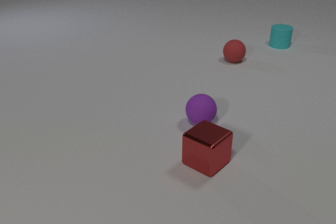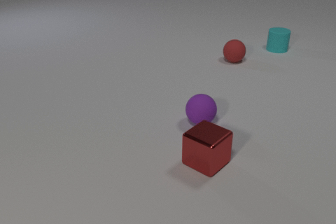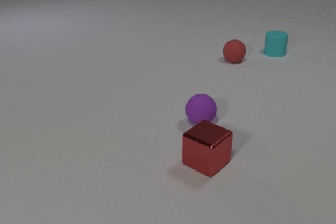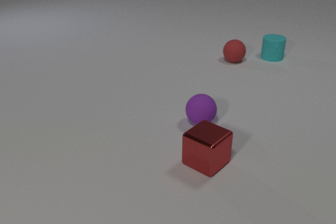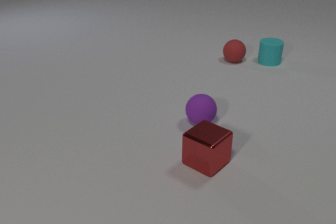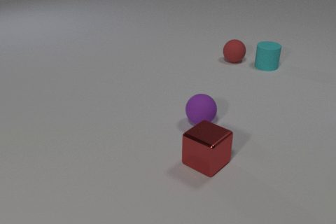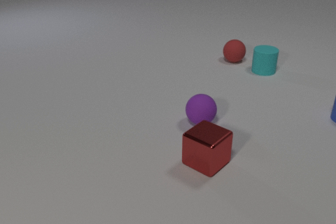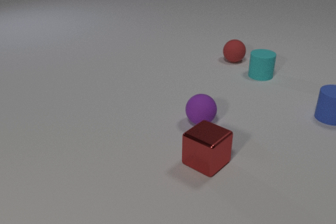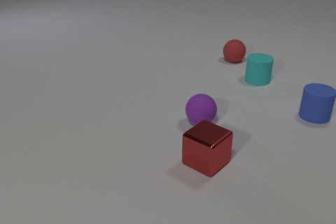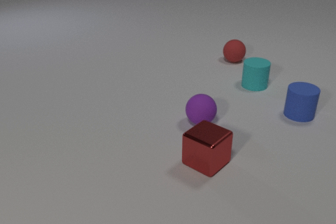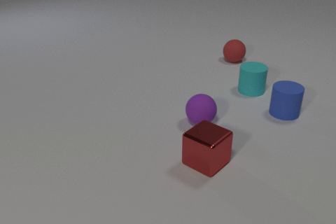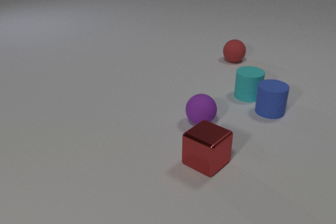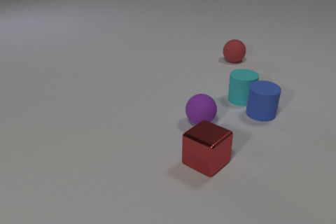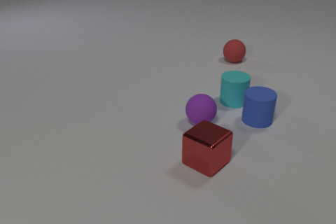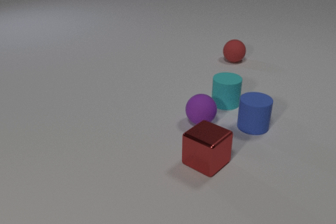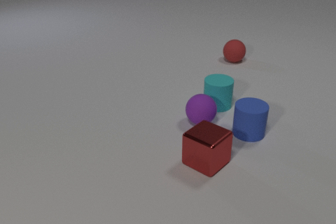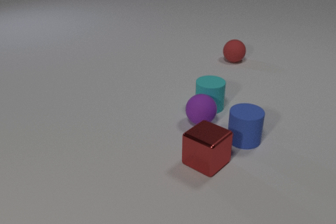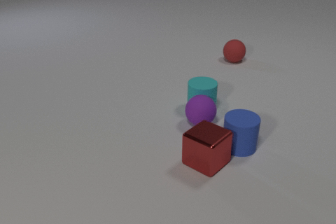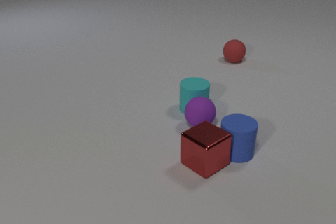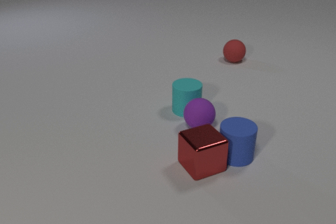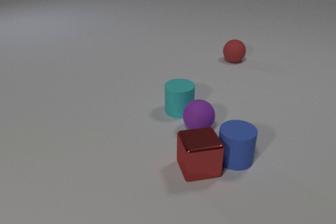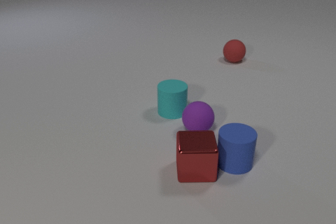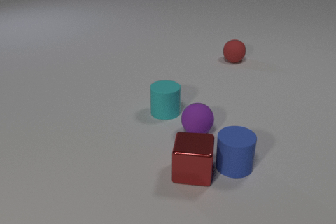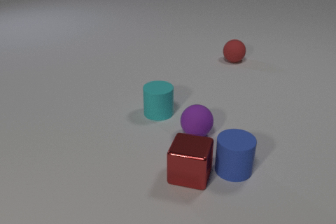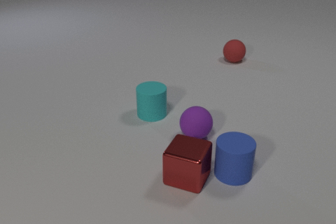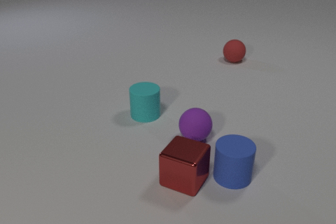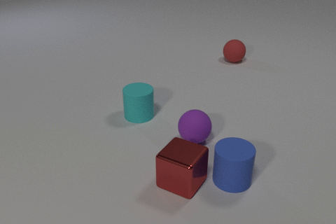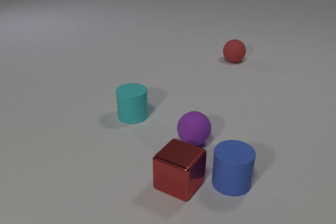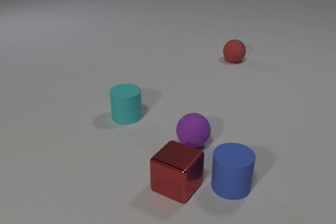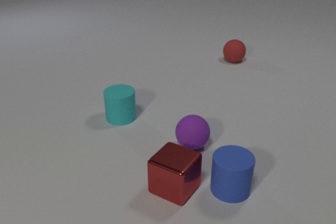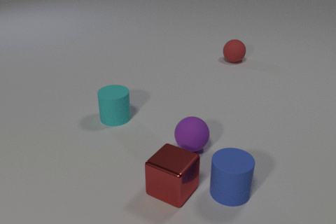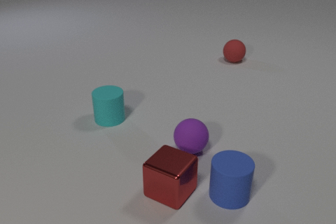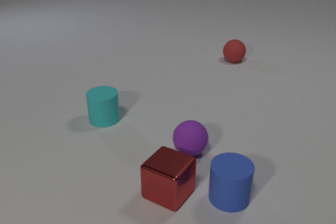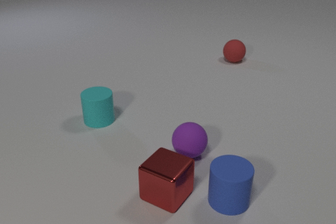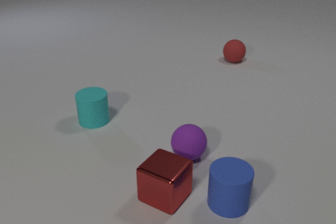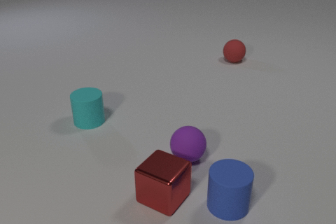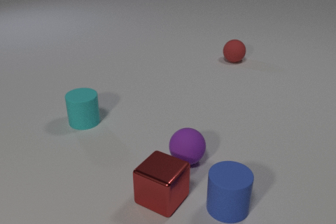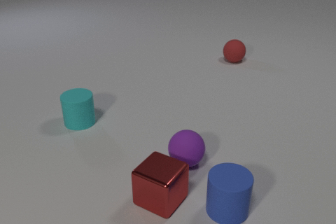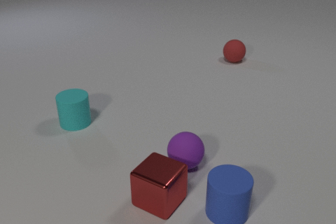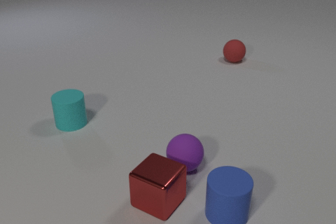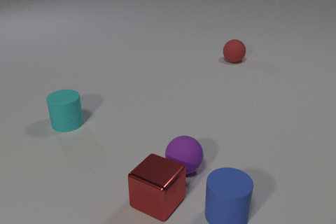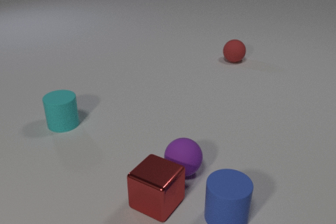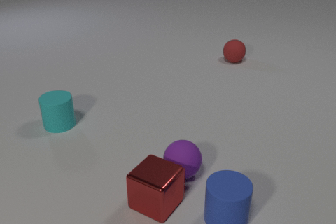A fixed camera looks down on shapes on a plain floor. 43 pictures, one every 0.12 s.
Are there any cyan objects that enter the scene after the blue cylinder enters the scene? no.
What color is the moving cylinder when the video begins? cyan.
What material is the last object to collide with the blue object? metal.
0.00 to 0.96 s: The cyan rubber cylinder slides toward the camera. The blue rubber cylinder comes in at the right edge, slides to the left.
0.96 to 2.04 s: The cyan rubber cylinder slides toward the camera and to the left. The blue rubber cylinder slides toward the camera and to the left. The cyan rubber cylinder and the blue rubber cylinder collide. The cyan rubber cylinder and the purple rubber sphere collide.
2.04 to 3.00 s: The cyan rubber cylinder slides to the left. The blue rubber cylinder slides toward the camera. The purple rubber sphere rolls toward the camera. The red metal cube slides toward the camera and to the left, spins so that its near face slides to the left, clockwise seen from above. The blue rubber cylinder and the red metal cube collide.
3.00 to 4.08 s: The cyan rubber cylinder slides to the left. The blue rubber cylinder slides toward the camera. The purple rubber sphere rolls toward the camera. The red metal cube slides toward the camera and to the left.
4.08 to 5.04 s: The cyan rubber cylinder slides to the left. The blue rubber cylinder slides toward the camera. The purple rubber sphere rolls toward the camera. The red metal cube slides toward the camera and to the left.
